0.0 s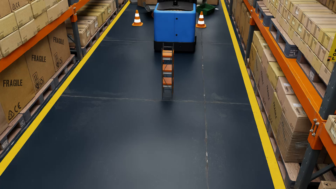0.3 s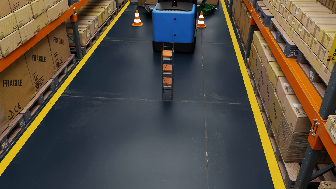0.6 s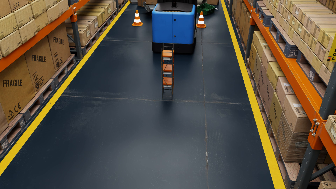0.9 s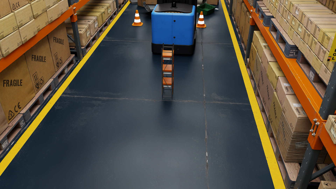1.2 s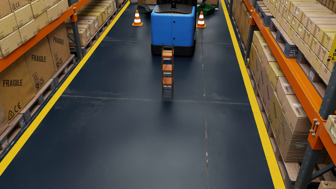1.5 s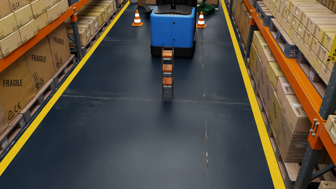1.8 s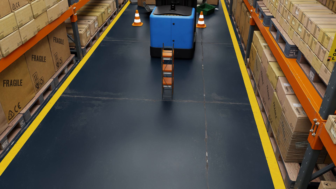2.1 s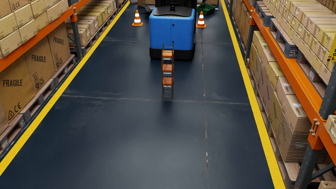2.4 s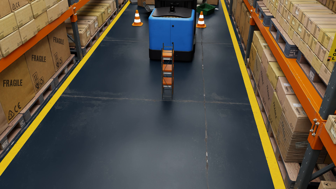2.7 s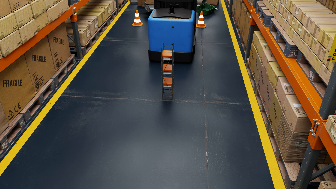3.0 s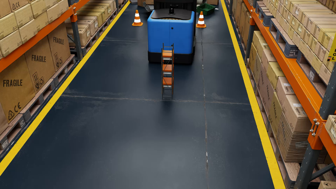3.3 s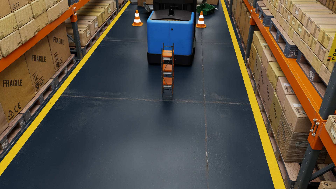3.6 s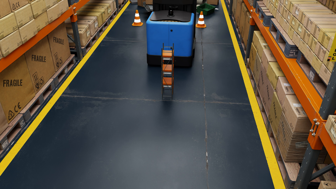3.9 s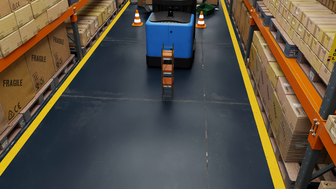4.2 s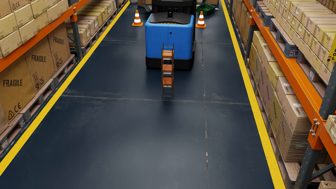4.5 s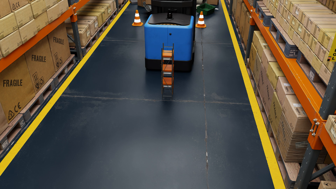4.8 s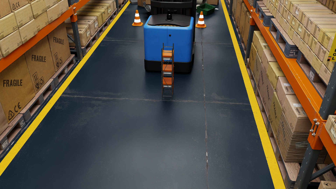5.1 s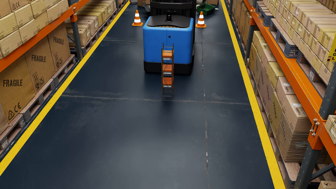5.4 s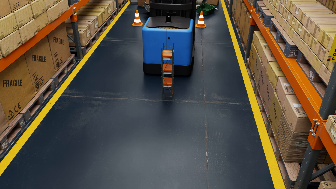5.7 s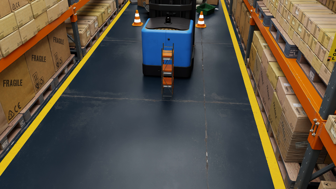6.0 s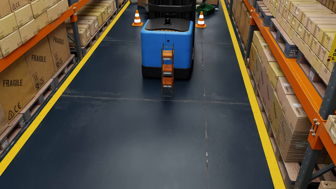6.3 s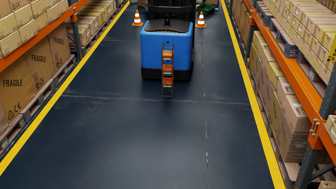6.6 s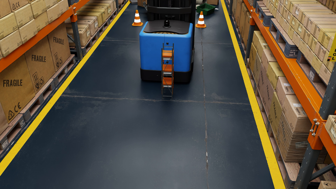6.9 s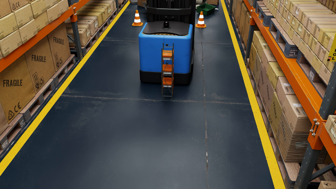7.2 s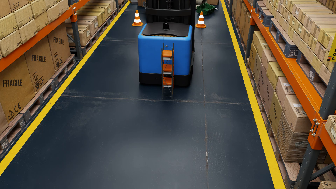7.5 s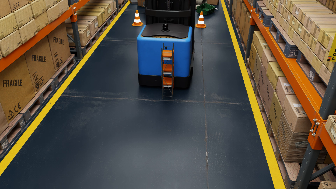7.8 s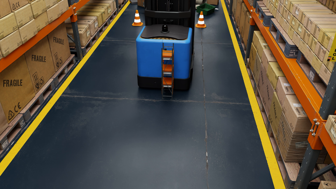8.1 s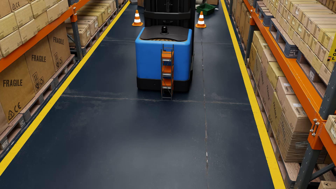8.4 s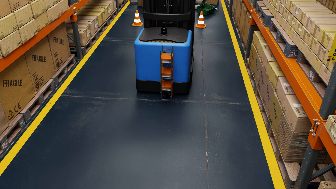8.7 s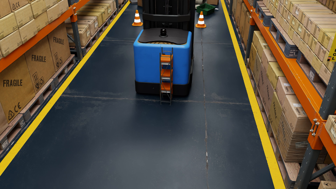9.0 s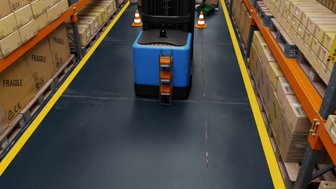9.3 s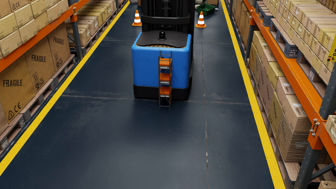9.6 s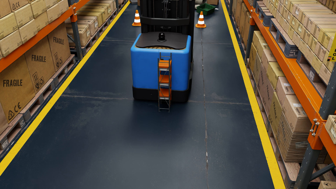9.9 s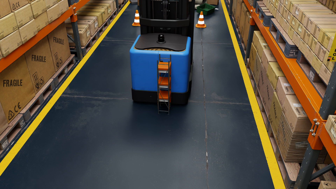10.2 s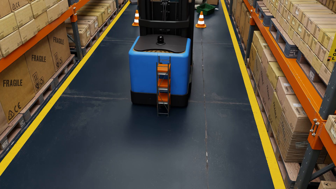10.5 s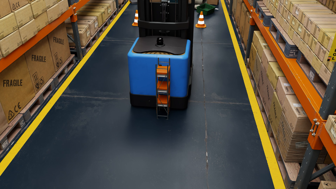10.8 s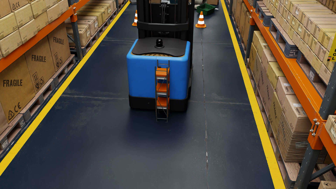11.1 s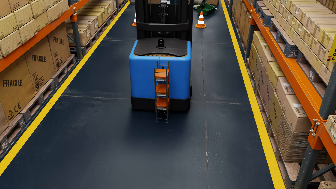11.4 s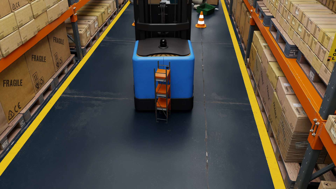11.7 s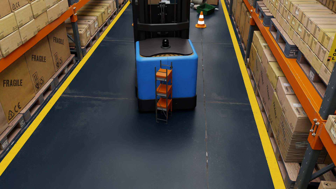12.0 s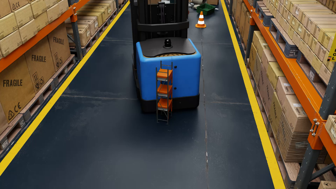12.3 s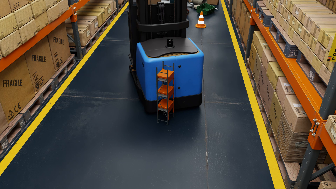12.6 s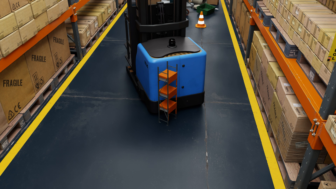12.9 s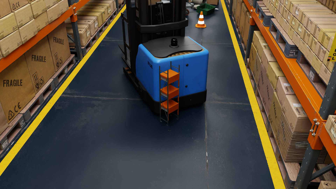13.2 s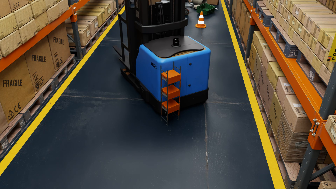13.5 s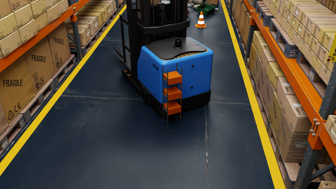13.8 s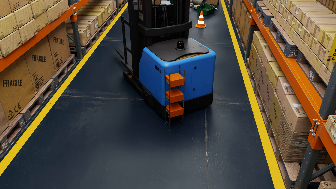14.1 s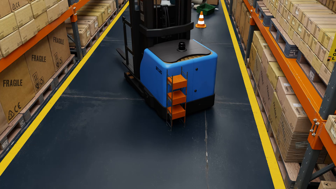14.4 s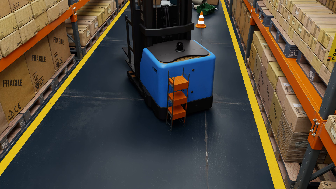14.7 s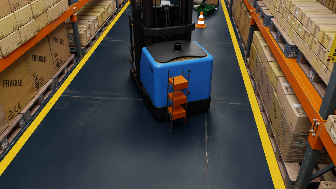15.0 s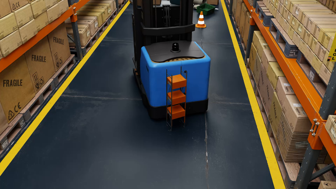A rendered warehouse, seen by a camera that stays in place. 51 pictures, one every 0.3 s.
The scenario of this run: A forklift runs into an object in its way.
